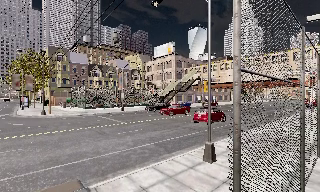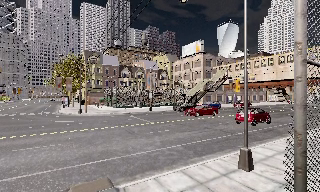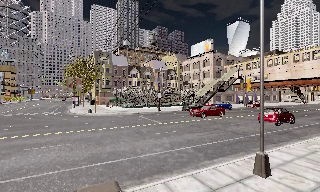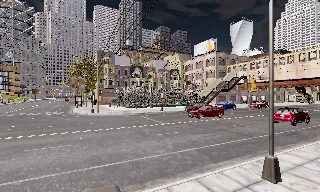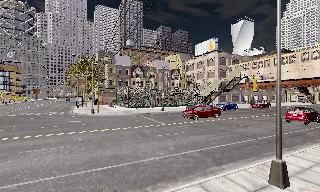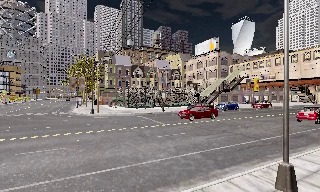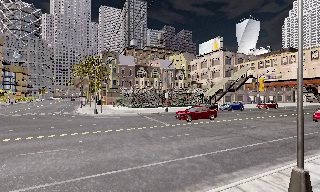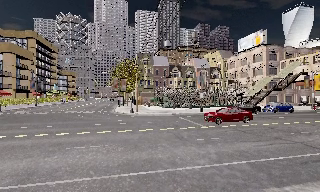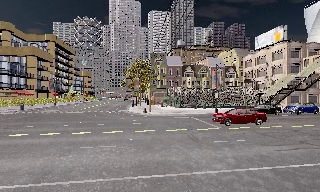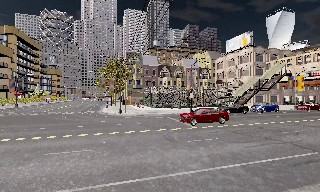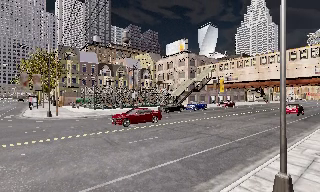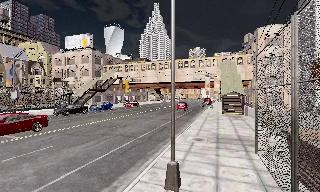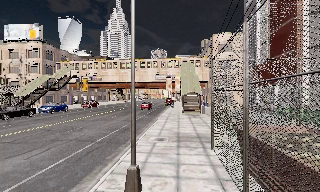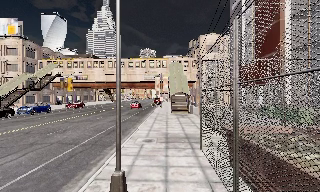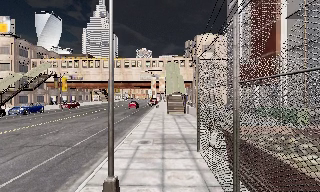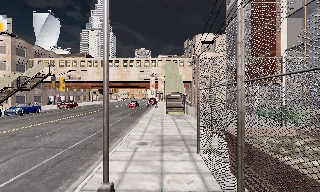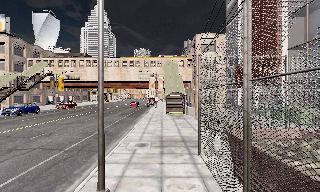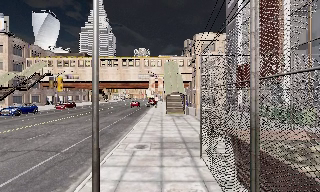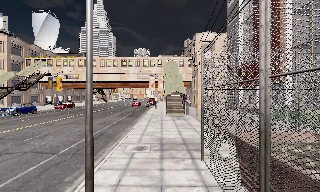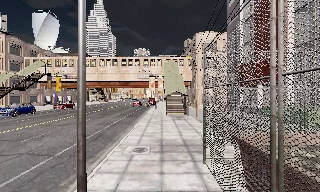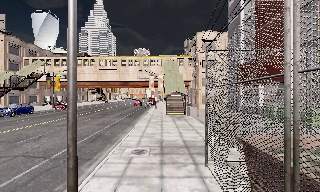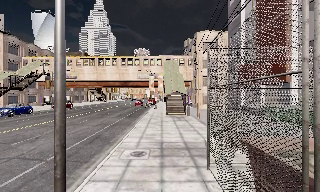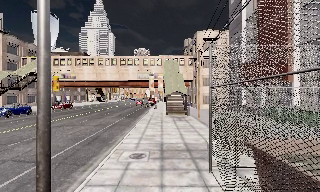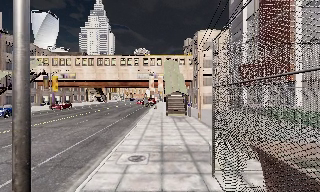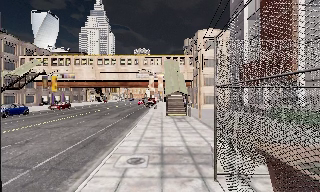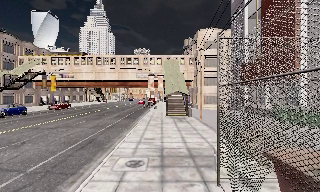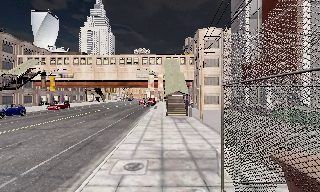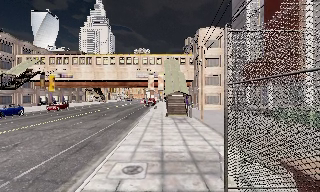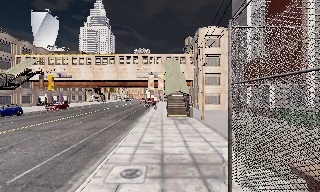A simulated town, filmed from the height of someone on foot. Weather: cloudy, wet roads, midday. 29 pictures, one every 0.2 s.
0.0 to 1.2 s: The camera swings to its left by about 15 degrees, and the scene slides to the right. It travels forward, about 1.5 m, so what stands in front looms larger.
1.2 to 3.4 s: The camera swings to its right by about 65 degrees, and the scene slides to the left. It travels forward, about 2.5 m.
3.4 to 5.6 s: The camera travels forward, about 3 m, so what stands in front looms larger.
The film runs forward here.
